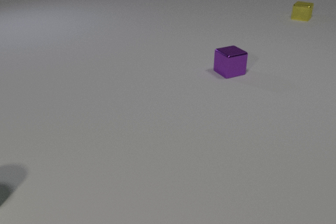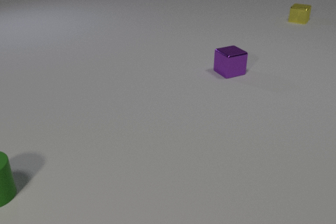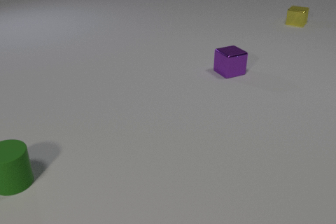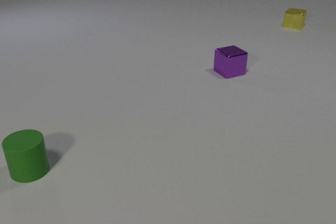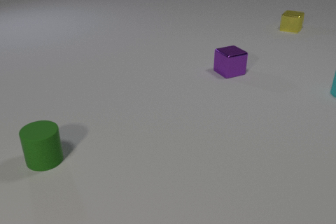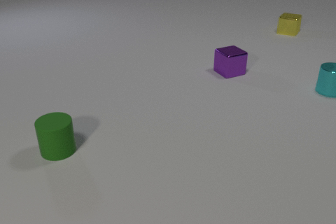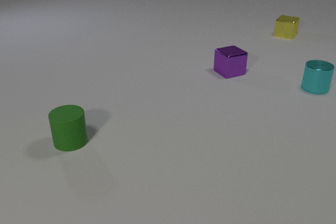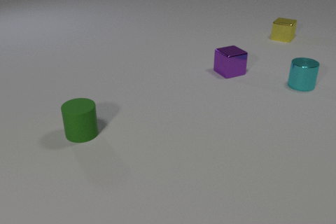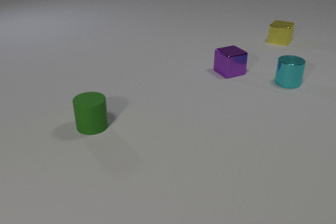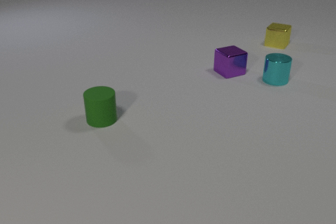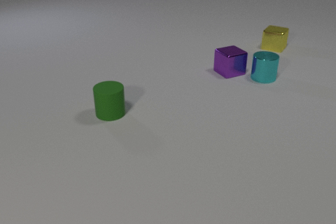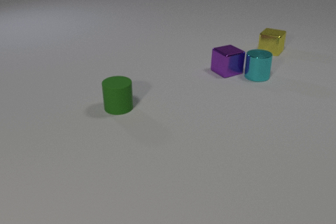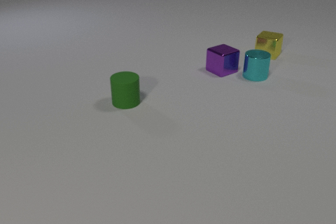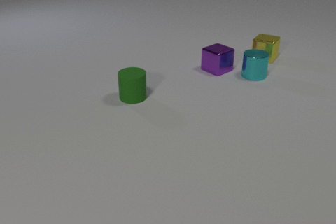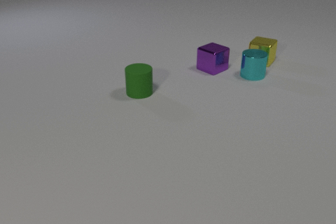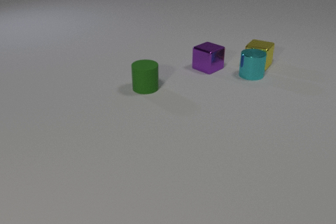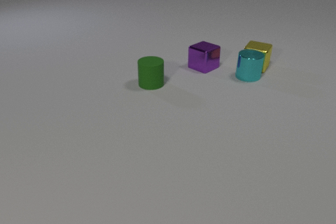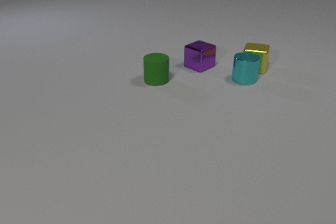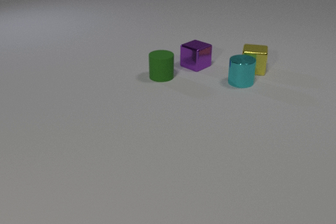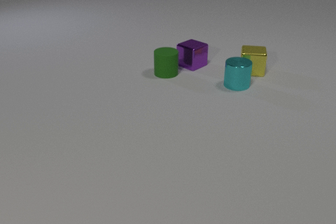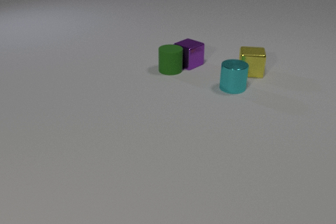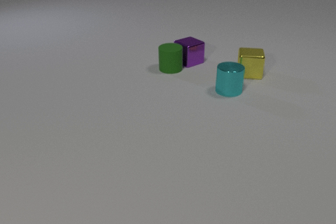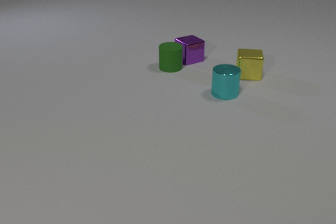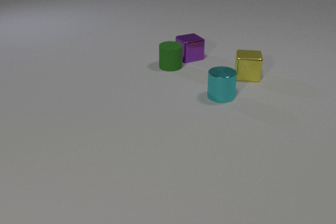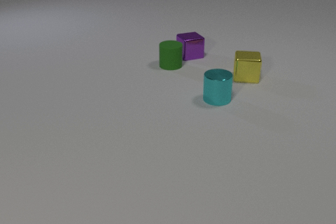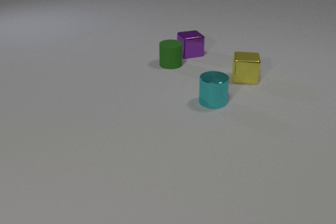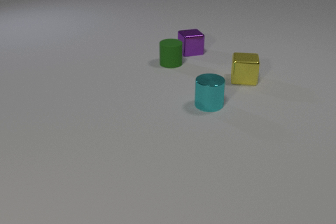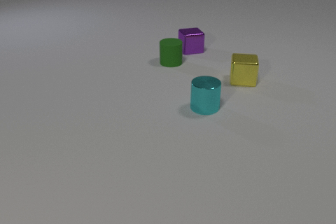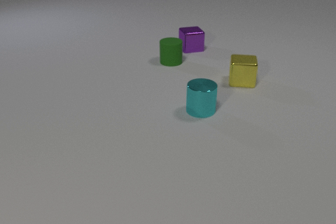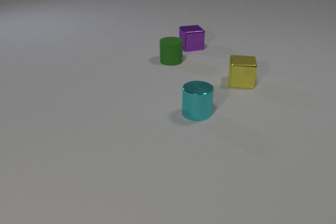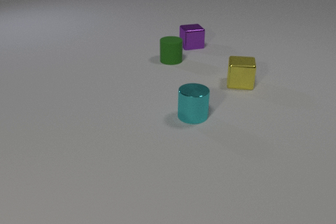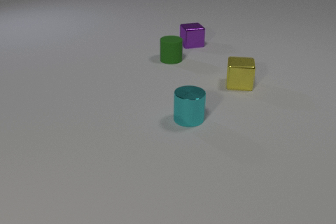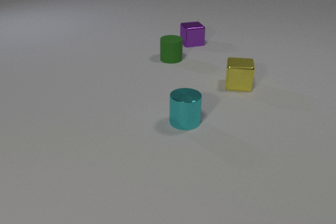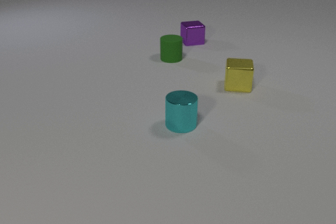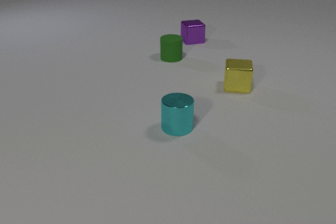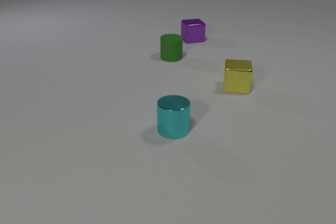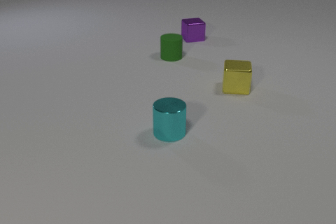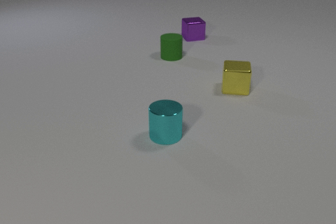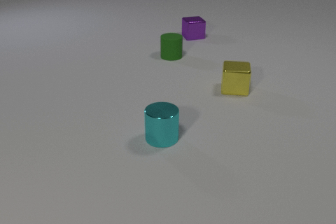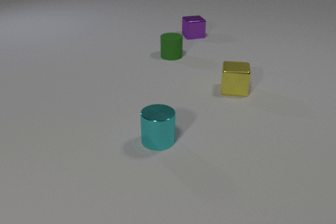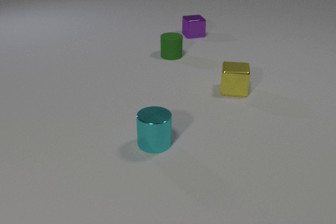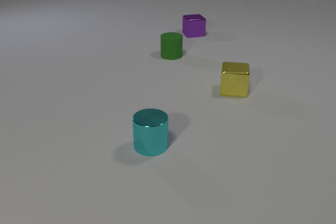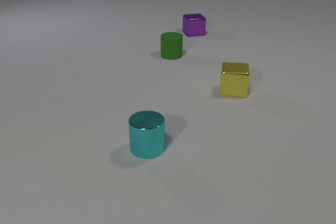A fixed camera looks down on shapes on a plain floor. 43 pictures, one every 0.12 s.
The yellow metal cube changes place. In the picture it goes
toward the camera.
The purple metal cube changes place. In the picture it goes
away from the camera.
0.00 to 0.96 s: The cyan metal cylinder comes in at the right edge, slides to the left. The yellow metal cube slides toward the camera. The green rubber cylinder comes in at the left edge, slides to the right and away from the camera.
0.96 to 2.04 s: The cyan metal cylinder slides to the left. The purple metal cube slides to the left. The yellow metal cube slides toward the camera. The green rubber cylinder slides away from the camera and to the right. The cyan metal cylinder and the purple metal cube collide. The cyan metal cylinder and the yellow metal cube collide.
2.04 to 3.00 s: The cyan metal cylinder slides toward the camera and to the left. The purple metal cube slides away from the camera, spins clockwise seen from above by about 30 degrees, its near face sliding to the left. The yellow metal cube slides toward the camera. The green rubber cylinder slides away from the camera. The purple metal cube and the green rubber cylinder collide.
3.00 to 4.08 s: The cyan metal cylinder slides toward the camera and to the left. The purple metal cube slides away from the camera. The yellow metal cube slides toward the camera. The green rubber cylinder slides away from the camera.
4.08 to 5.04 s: The cyan metal cylinder slides toward the camera and to the left. The purple metal cube slides away from the camera. The yellow metal cube slides toward the camera. The green rubber cylinder slides away from the camera.
What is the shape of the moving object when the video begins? cube.
What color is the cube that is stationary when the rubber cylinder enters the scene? purple.
What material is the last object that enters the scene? metal.
